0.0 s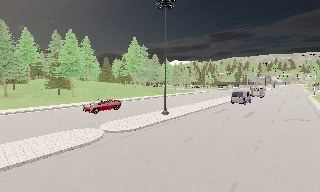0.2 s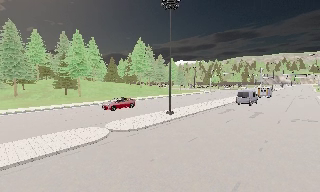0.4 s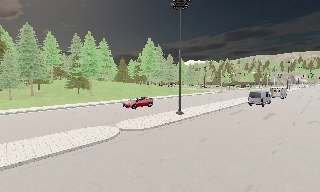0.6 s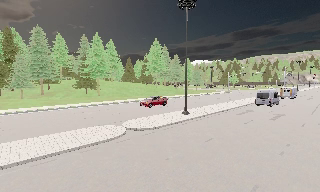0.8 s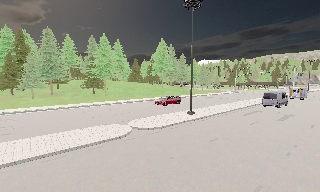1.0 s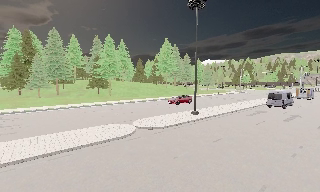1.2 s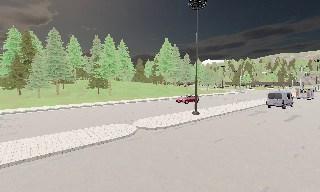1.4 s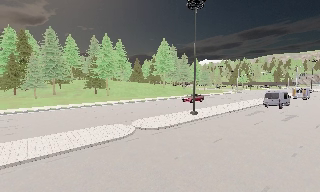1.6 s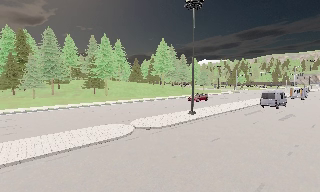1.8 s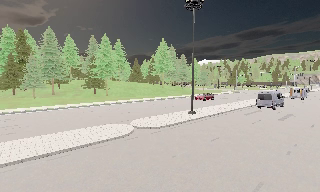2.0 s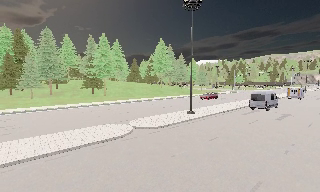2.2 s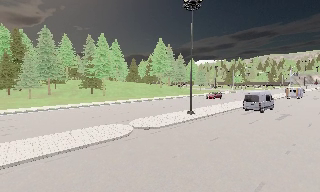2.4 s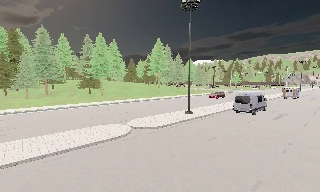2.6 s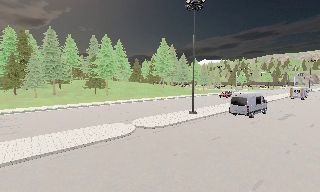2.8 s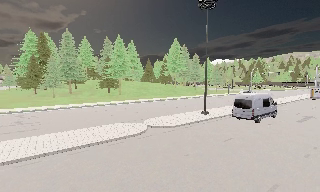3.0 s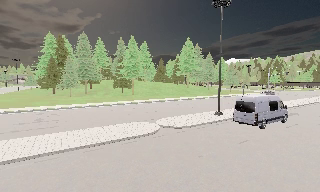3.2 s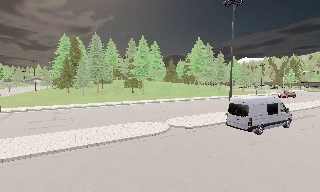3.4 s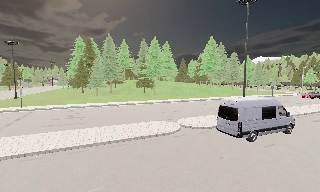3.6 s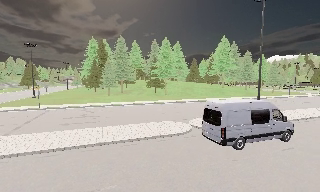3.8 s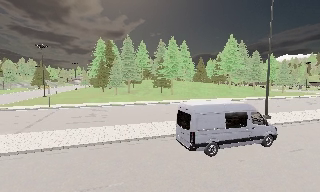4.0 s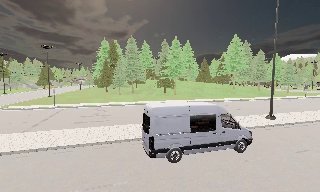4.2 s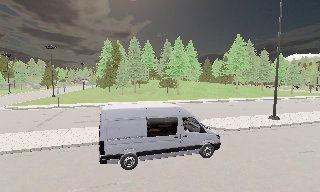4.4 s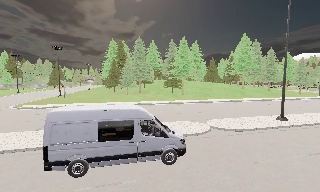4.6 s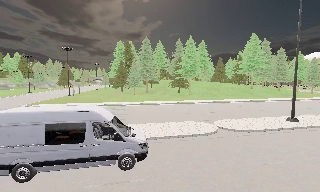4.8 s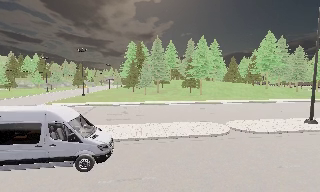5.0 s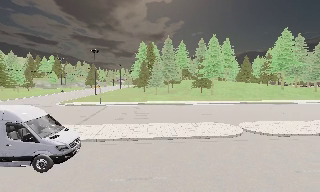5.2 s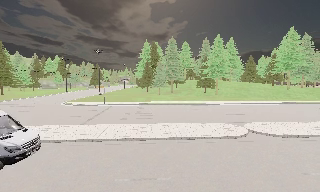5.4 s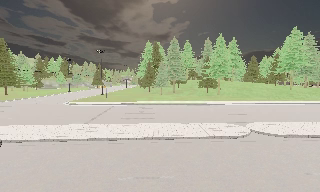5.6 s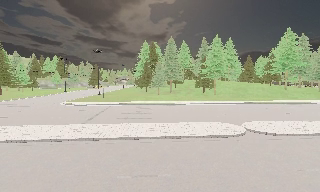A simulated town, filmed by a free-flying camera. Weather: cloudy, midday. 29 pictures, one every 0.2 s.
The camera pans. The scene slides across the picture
to the right.
The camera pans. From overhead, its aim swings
counterclockwise.
0.0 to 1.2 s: The camera swings to its left by about 10 degrees, and the scene slides to the right.
1.2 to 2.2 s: The camera shifts only a little, or ends up much as it began.
2.2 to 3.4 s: The scene slides to the right, as the camera pans about 15 degrees to its left.
3.4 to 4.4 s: The camera shifts only a little, or ends up much as it began.
4.4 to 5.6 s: The camera pans to its left, which is counterclockwise from overhead, by about 10 degrees.
The film runs backward here.
